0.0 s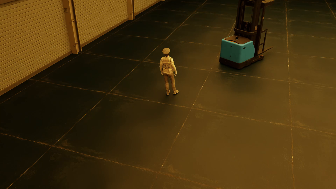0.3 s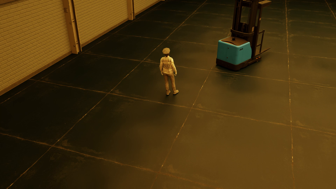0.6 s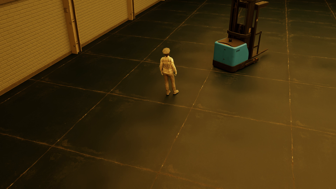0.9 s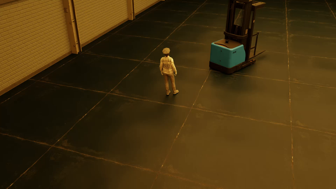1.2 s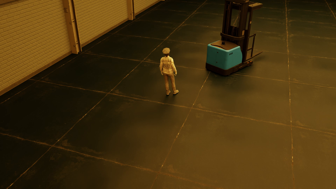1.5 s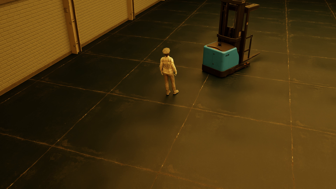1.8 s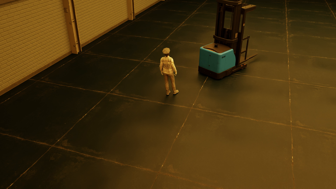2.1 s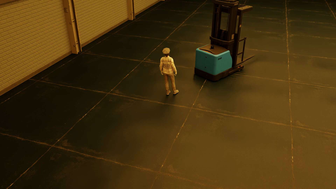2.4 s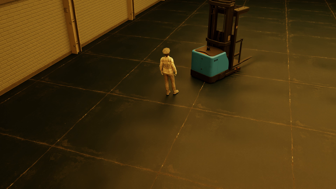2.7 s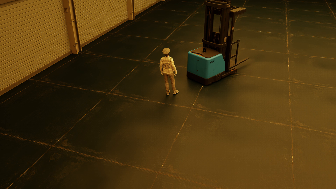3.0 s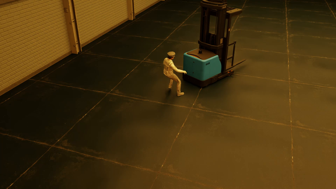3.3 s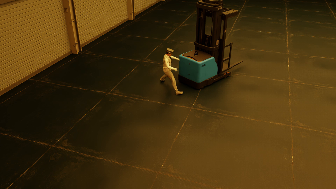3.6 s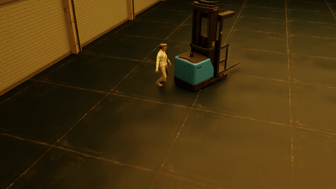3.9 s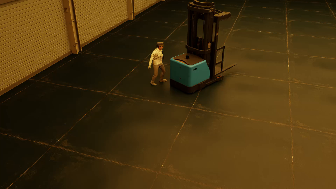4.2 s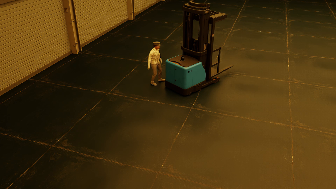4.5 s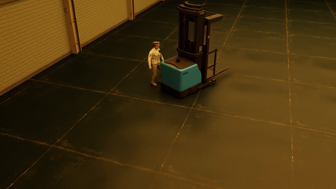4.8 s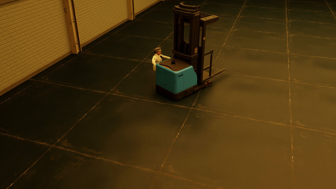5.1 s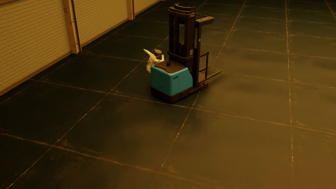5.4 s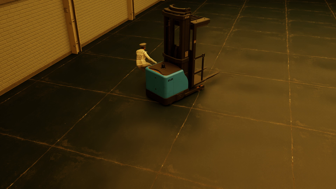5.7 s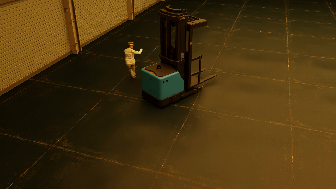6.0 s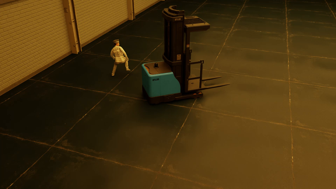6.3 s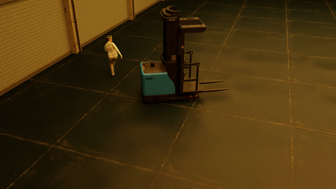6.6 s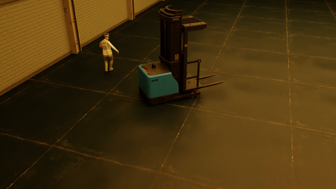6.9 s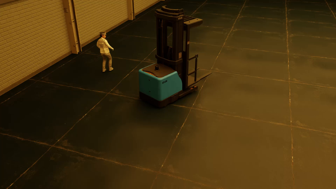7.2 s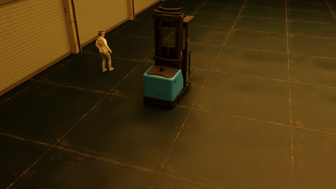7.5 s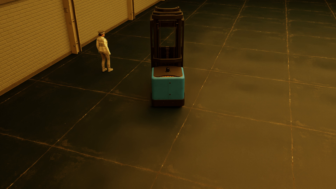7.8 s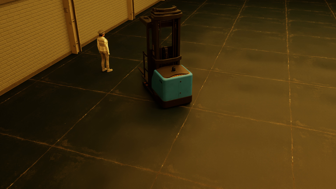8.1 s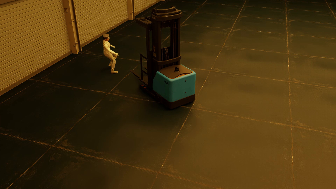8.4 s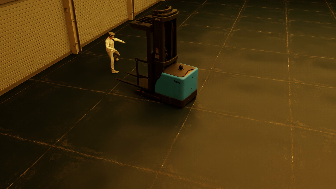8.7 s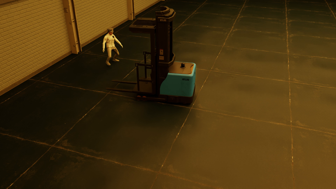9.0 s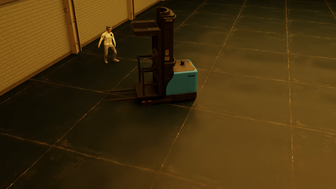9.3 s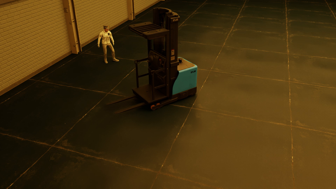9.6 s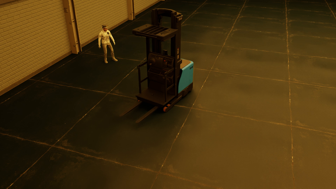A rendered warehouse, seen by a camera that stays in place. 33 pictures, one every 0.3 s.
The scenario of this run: Near miss between a forklift and a person.
